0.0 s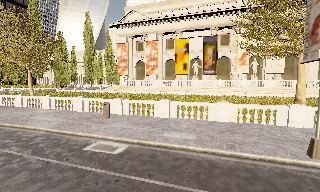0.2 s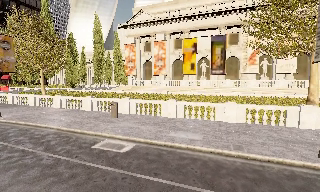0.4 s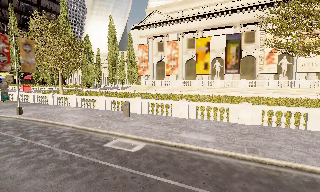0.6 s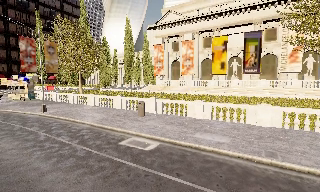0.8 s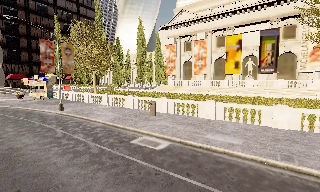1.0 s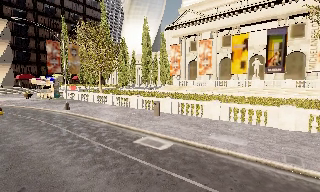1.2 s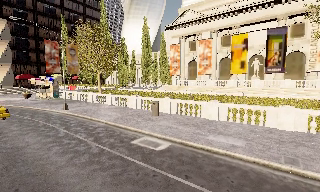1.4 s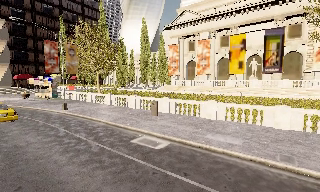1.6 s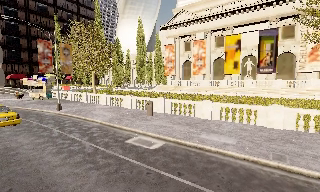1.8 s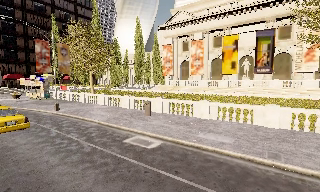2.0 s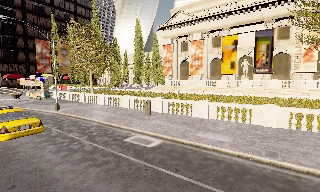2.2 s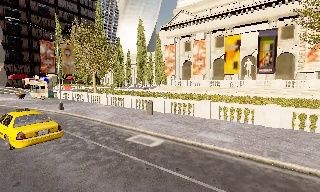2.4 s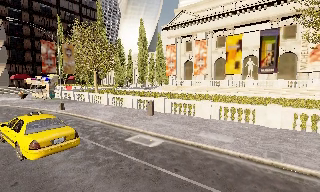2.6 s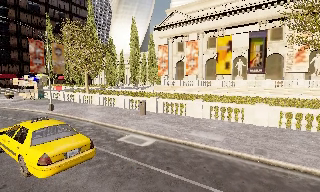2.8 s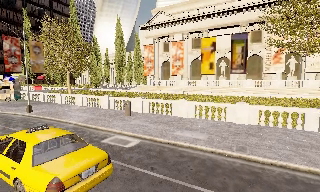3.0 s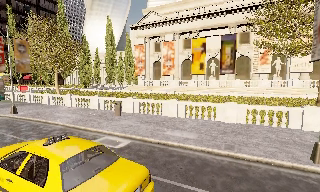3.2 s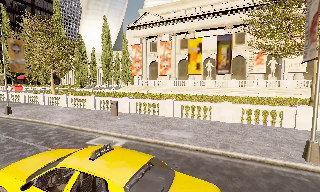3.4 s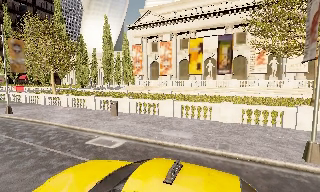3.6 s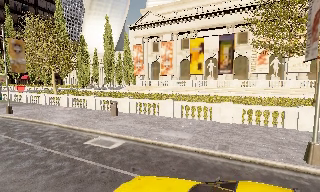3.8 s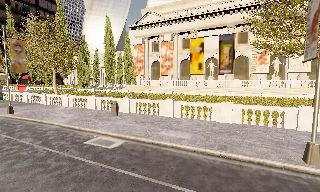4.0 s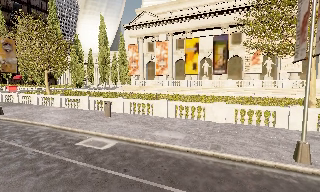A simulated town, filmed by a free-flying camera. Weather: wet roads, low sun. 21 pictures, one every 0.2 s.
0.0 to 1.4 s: The camera pans to its left, which is counterclockwise from overhead, by about 20 degrees.
1.4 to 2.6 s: The camera shifts only a little, or ends up much as it began.
2.6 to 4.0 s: The camera travels to its right, about 0.5 m, so close, fixed things drift to the left.
The film runs backward here.
